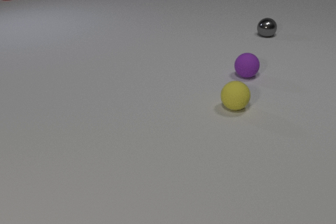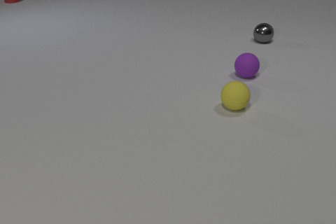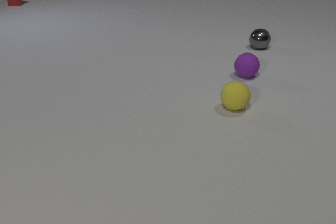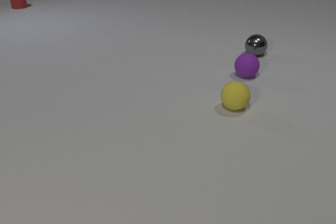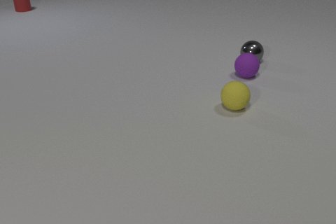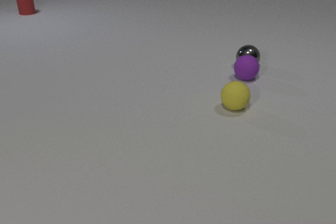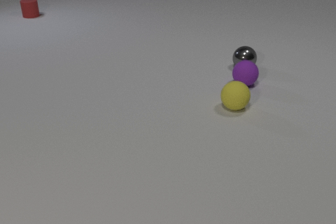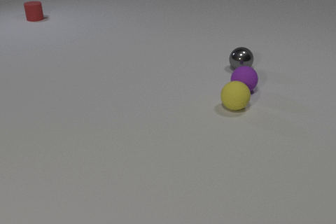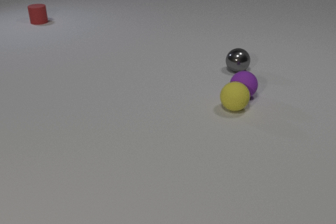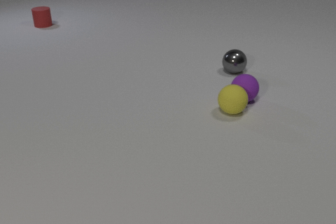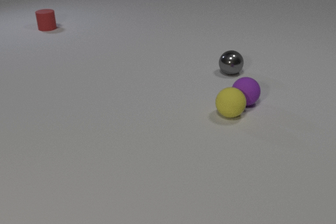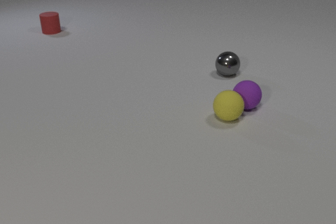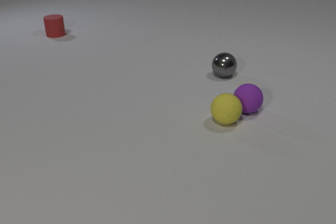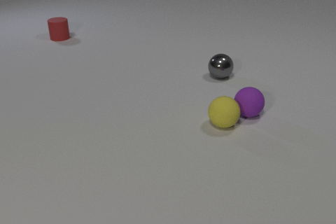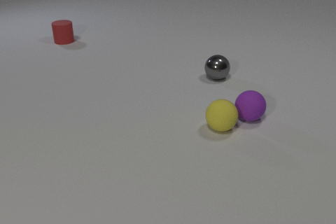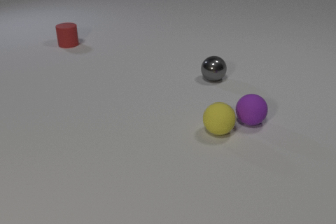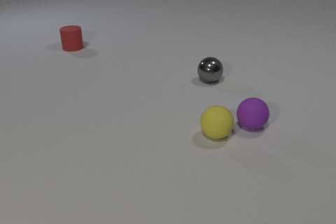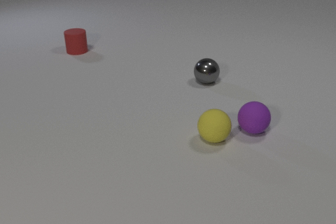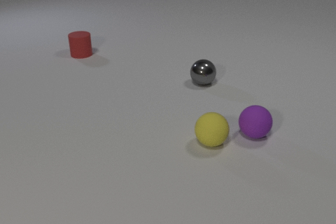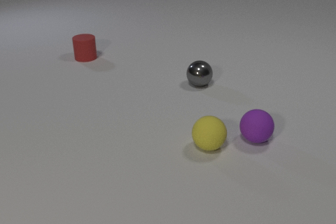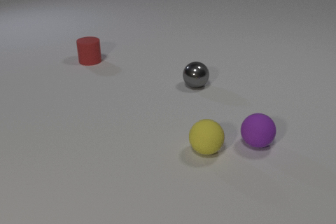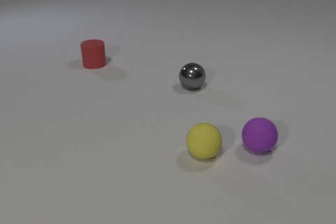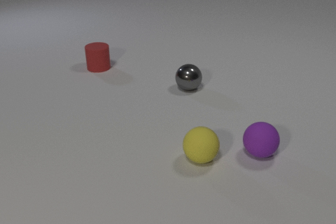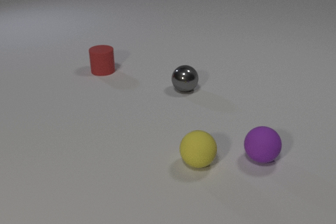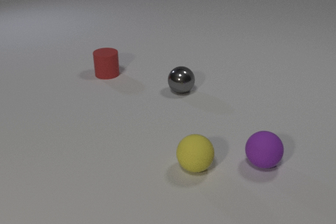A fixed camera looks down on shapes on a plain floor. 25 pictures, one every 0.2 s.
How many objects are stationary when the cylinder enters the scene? 2.
Are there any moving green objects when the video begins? no.
How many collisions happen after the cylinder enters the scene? 2.
0.0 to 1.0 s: The gray metal sphere rolls toward the camera. The purple rubber sphere rolls toward the camera. The red rubber cylinder slides toward the camera. The gray metal sphere and the purple rubber sphere collide.
1.0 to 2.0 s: The gray metal sphere rolls toward the camera and to the left. The purple rubber sphere rolls toward the camera. The red rubber cylinder slides toward the camera. The yellow rubber sphere rolls toward the camera. The purple rubber sphere and the yellow rubber sphere collide.
2.0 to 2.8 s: The gray metal sphere rolls toward the camera and to the left. The purple rubber sphere rolls toward the camera. The red rubber cylinder slides toward the camera. The yellow rubber sphere rolls toward the camera.
2.8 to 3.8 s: The gray metal sphere rolls to the left and toward the camera. The purple rubber sphere rolls toward the camera. The red rubber cylinder slides toward the camera. The yellow rubber sphere rolls toward the camera.
3.8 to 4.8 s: The gray metal sphere rolls to the left and toward the camera. The purple rubber sphere rolls toward the camera. The red rubber cylinder slides toward the camera and to the right. The yellow rubber sphere rolls toward the camera.
